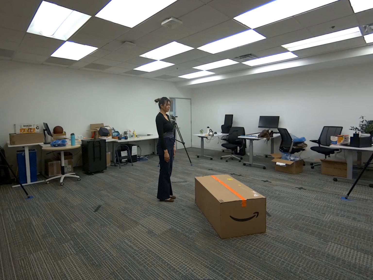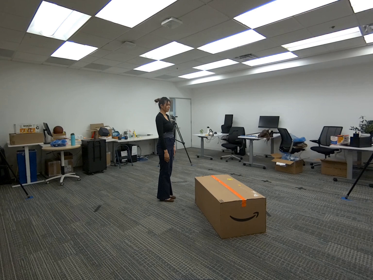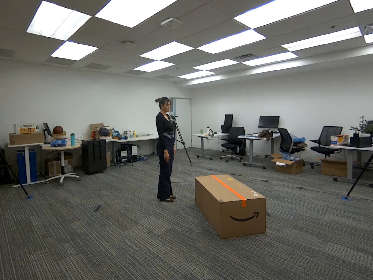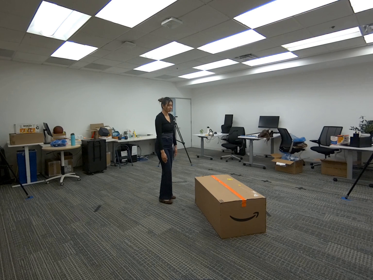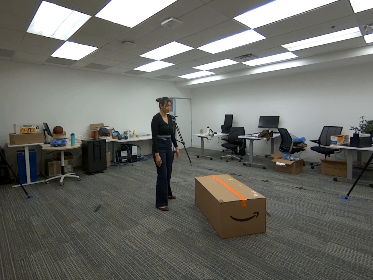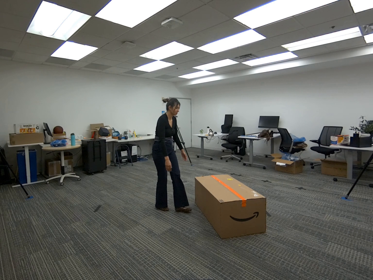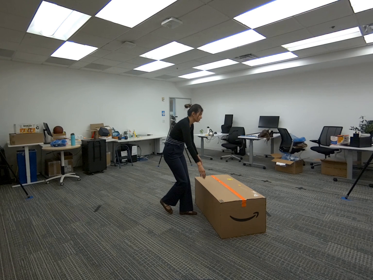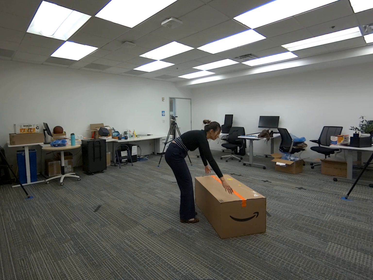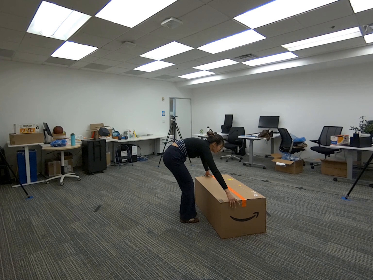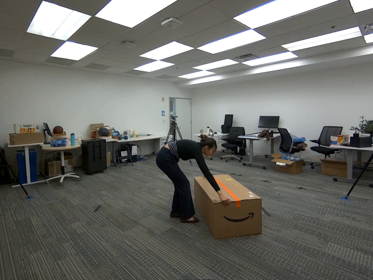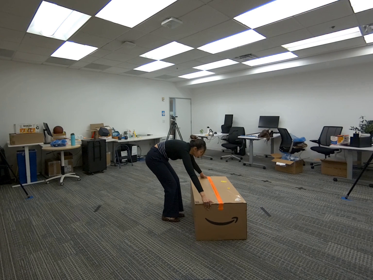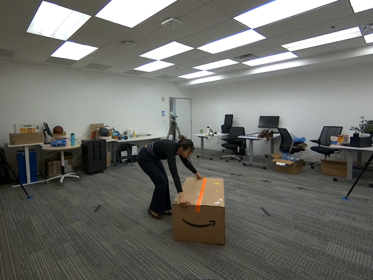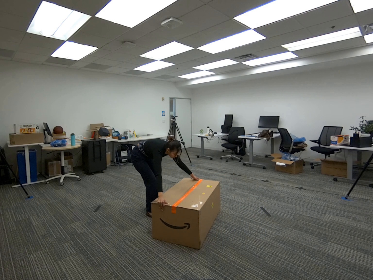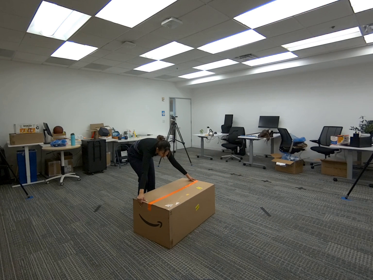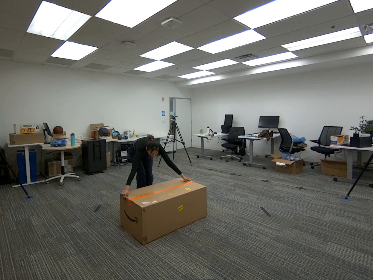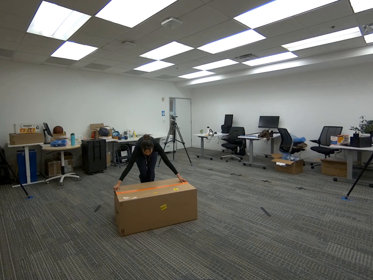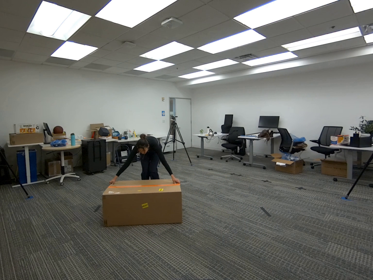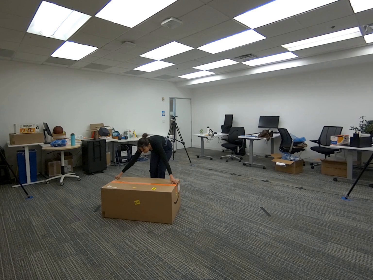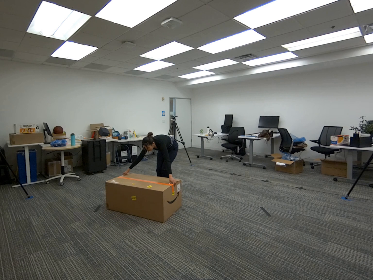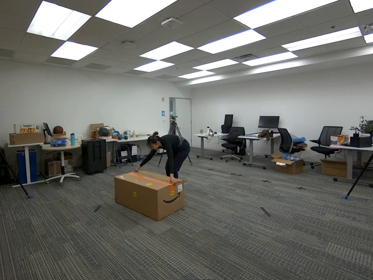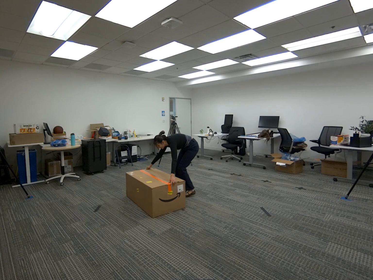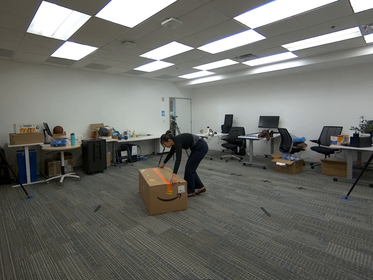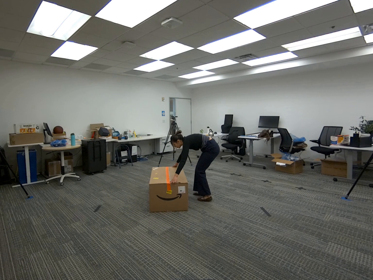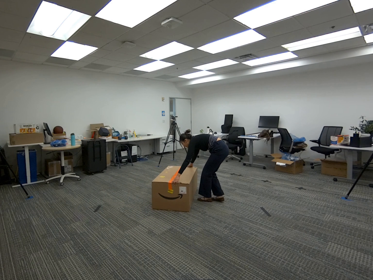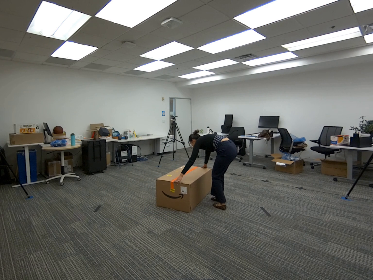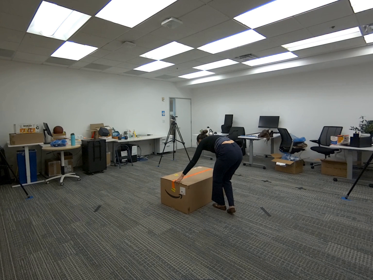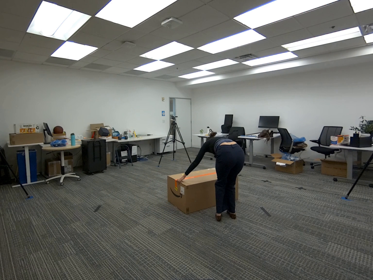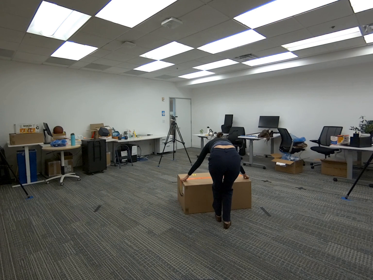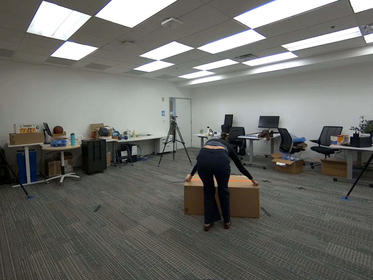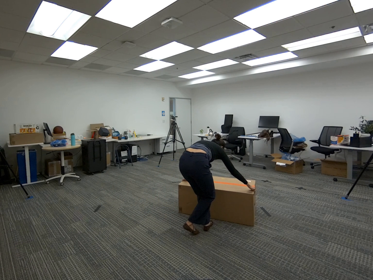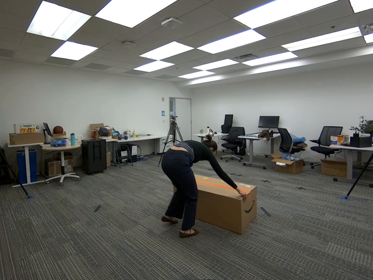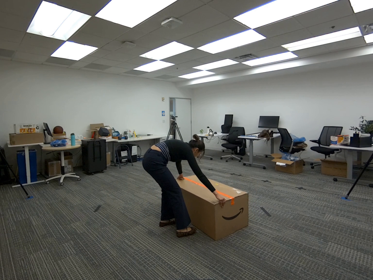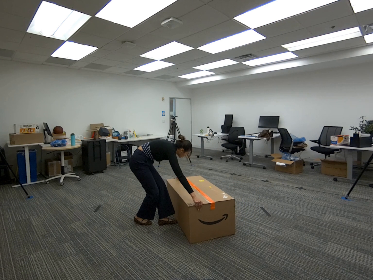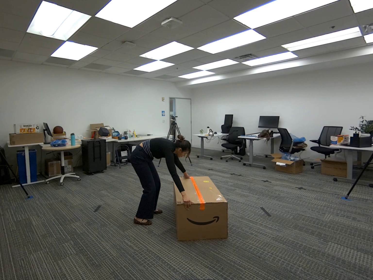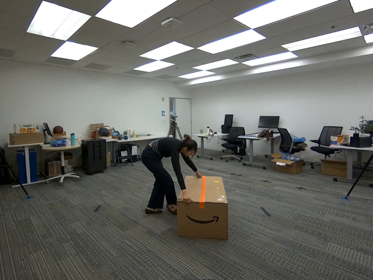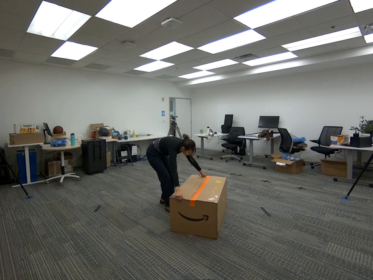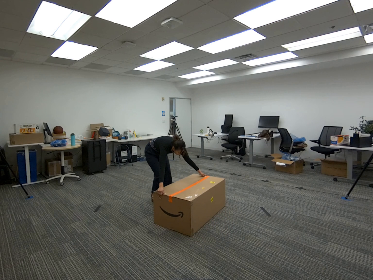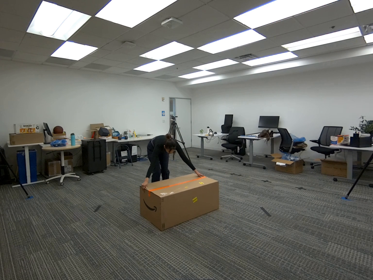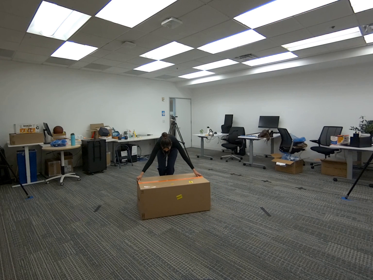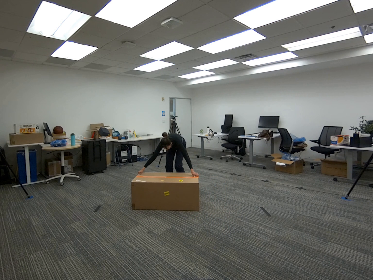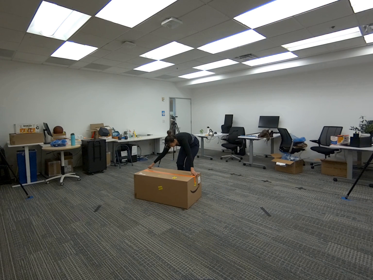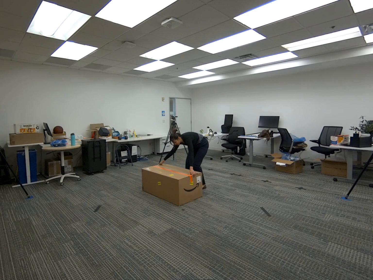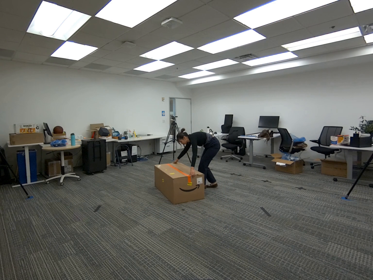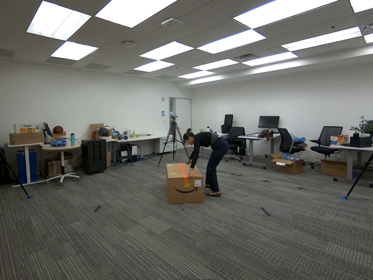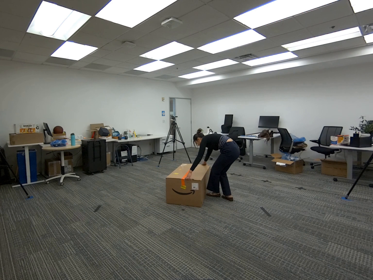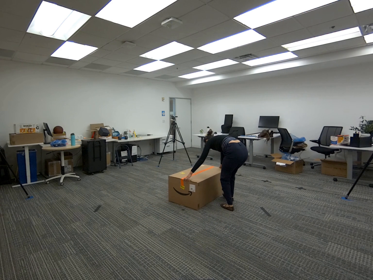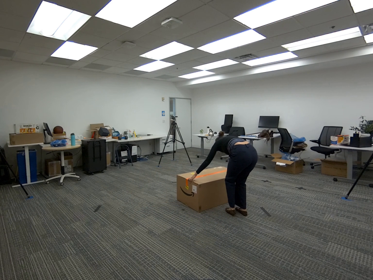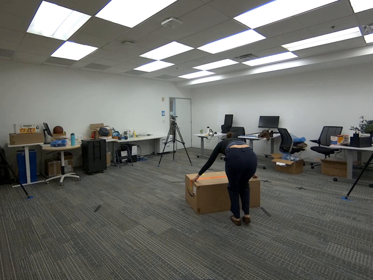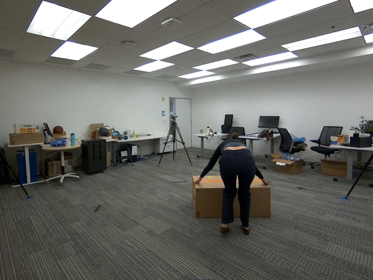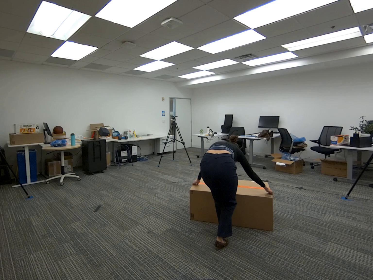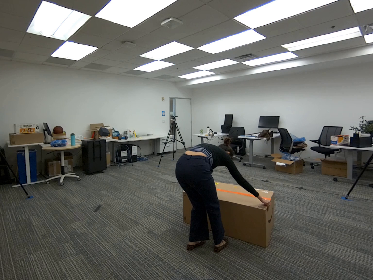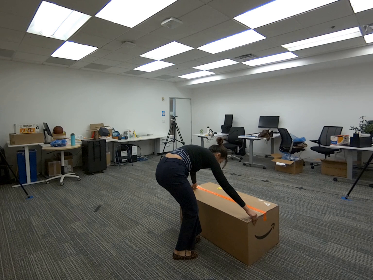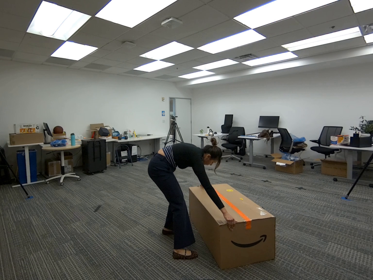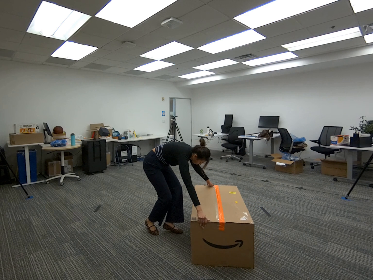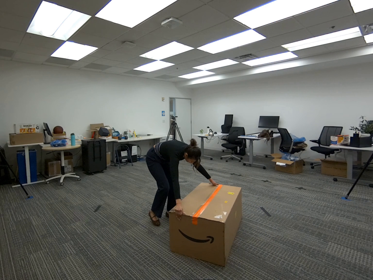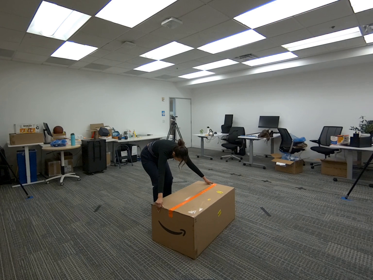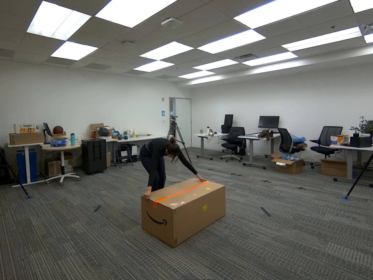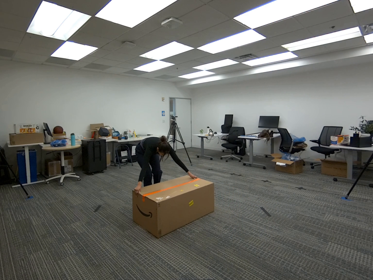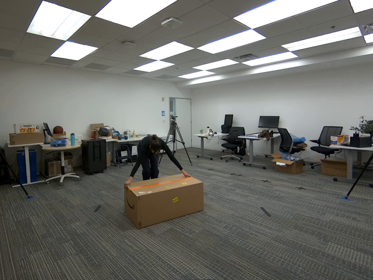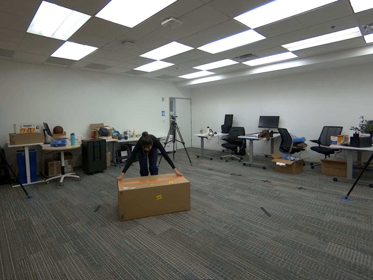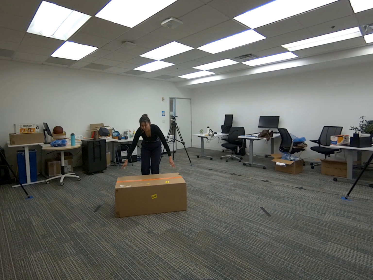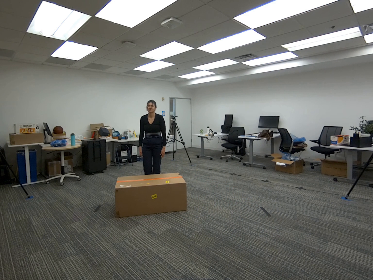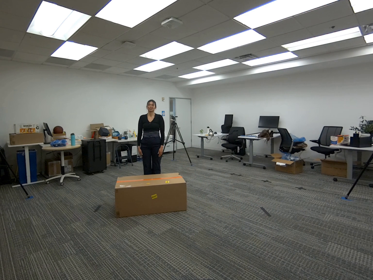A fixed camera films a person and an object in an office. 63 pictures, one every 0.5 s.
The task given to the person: Walk to the giant cardboard box and bend down slightly. Place both hands on the box and pull it around within the bounding area. Continue pushing the box until you are finished.
